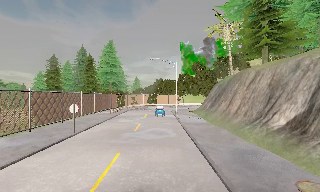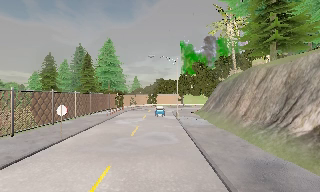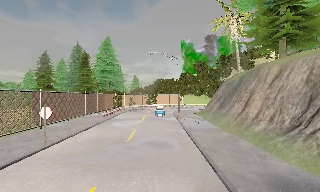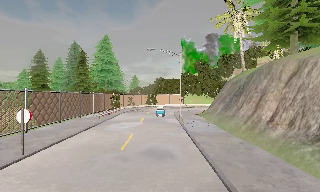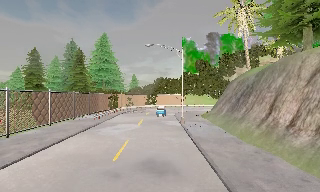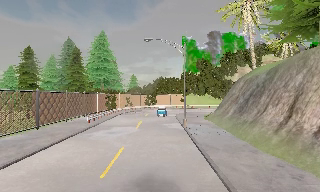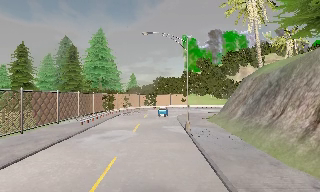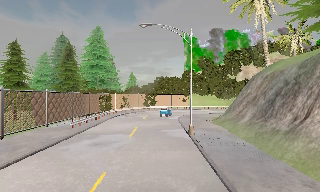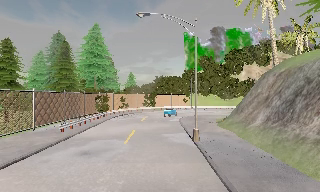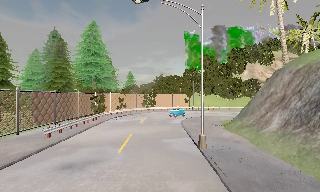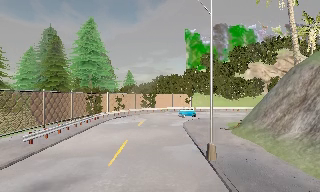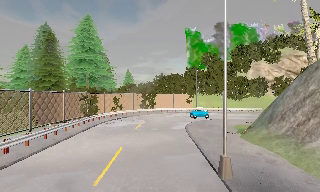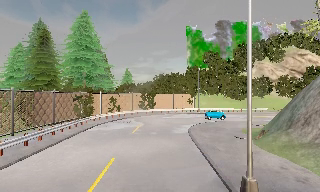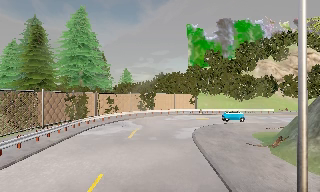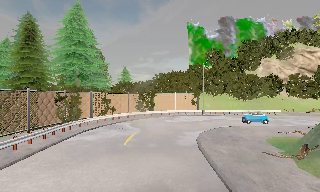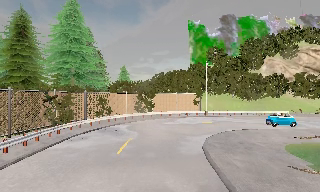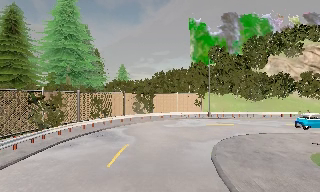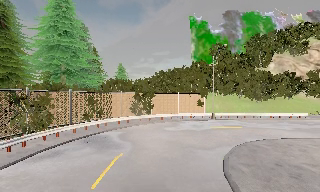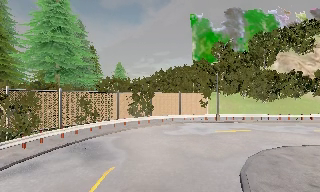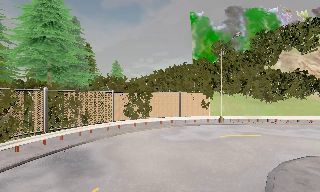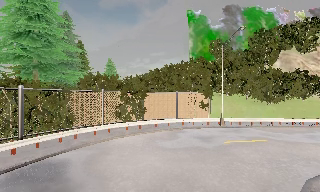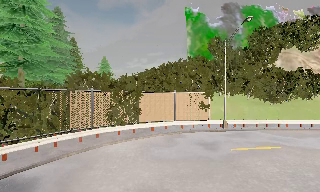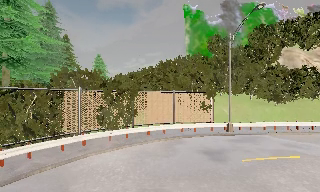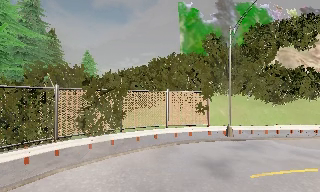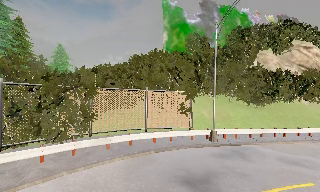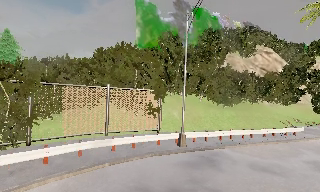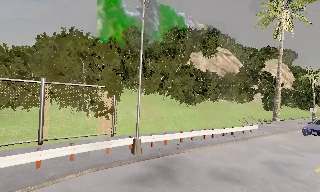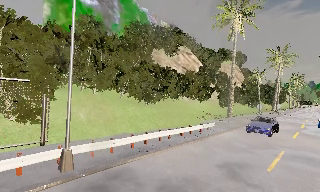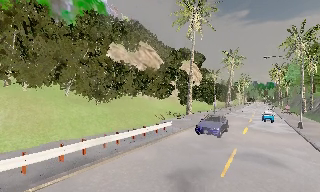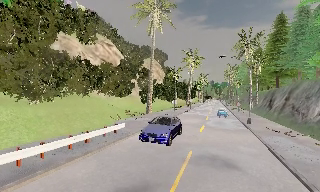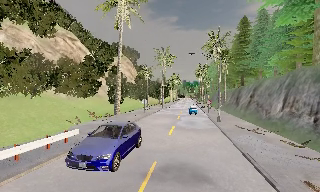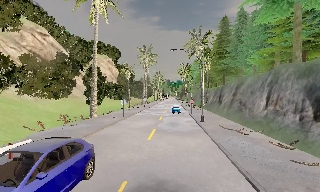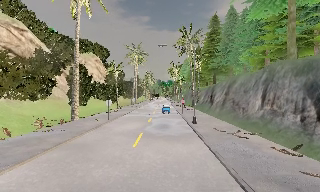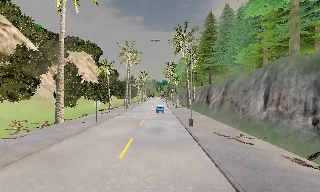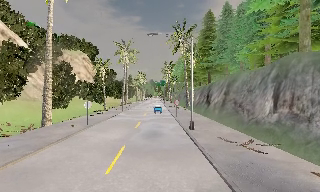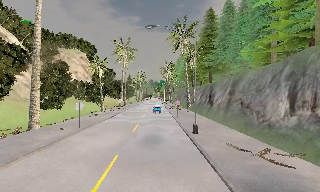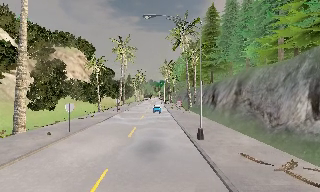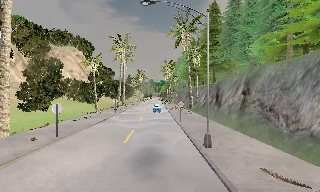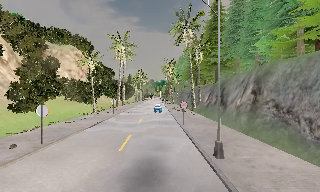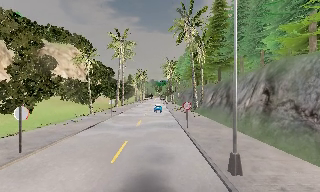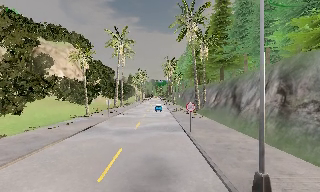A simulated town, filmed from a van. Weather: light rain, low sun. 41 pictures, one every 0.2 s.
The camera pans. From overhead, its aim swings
clockwise.
The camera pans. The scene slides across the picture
to the left.
0.0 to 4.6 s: The camera travels forward, about 35 m, so what stands in front looms larger.
4.6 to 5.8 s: The camera pans to its right, which is clockwise from overhead, by about 65 degrees. It travels forward and to its right, about 9 m.
5.8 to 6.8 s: The camera swings to its right by about 20 degrees, and the scene slides to the left. It travels forward, about 7 m, so what stands in front looms larger.
6.8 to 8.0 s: The camera travels forward, about 9 m, so what stands in front looms larger.
The film runs forward here.
